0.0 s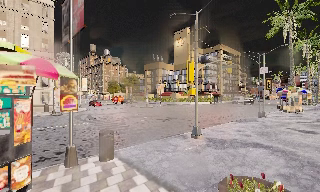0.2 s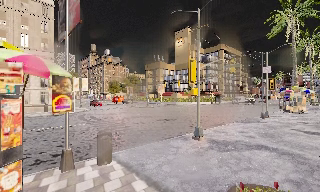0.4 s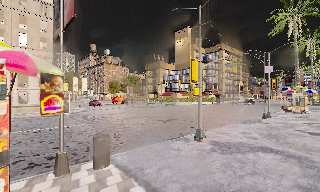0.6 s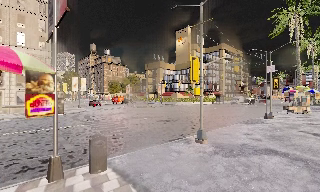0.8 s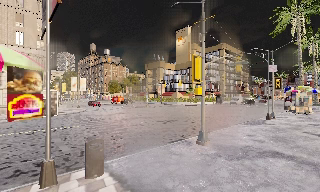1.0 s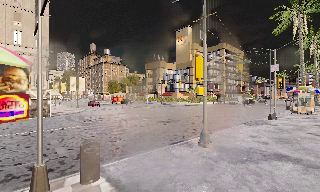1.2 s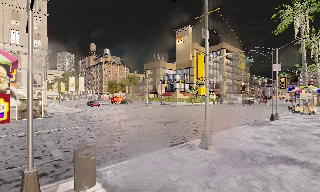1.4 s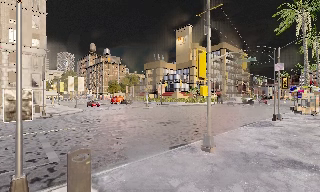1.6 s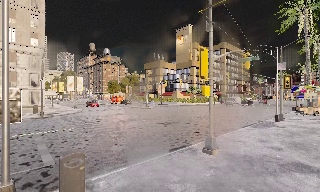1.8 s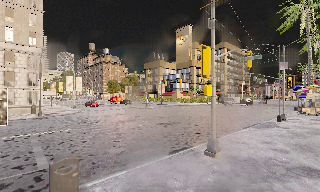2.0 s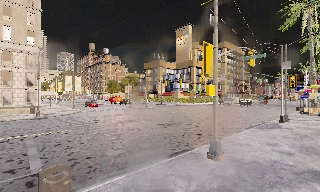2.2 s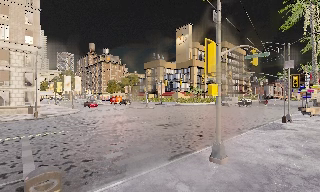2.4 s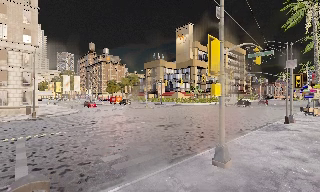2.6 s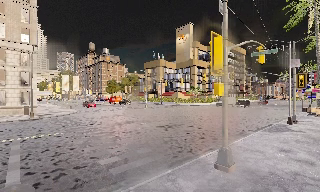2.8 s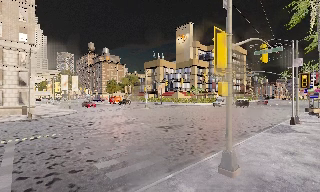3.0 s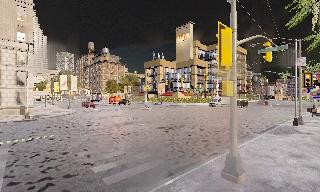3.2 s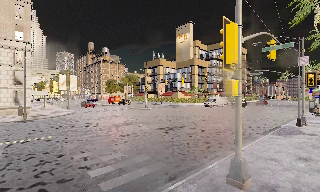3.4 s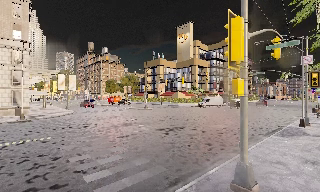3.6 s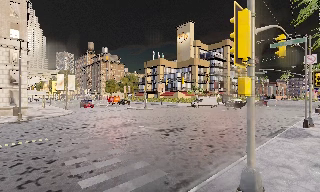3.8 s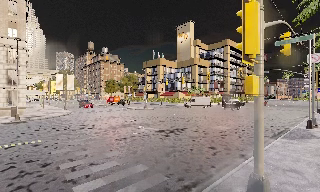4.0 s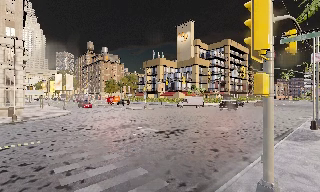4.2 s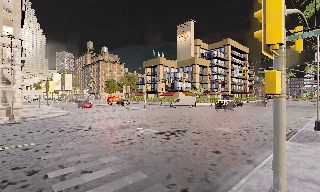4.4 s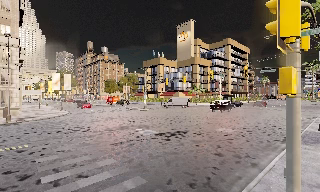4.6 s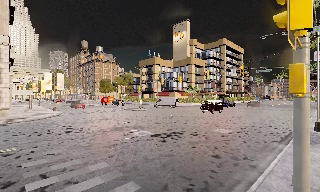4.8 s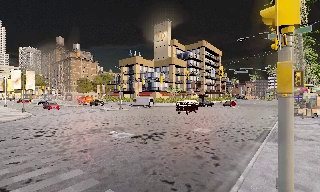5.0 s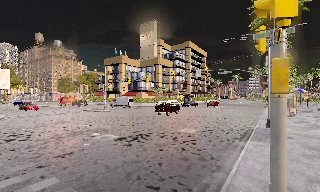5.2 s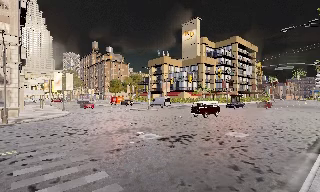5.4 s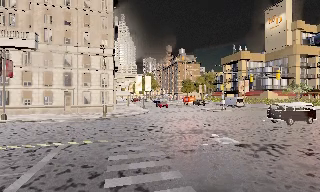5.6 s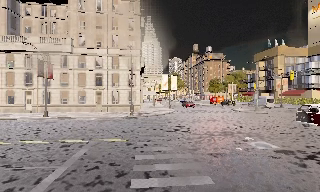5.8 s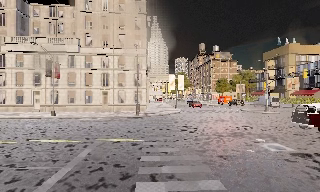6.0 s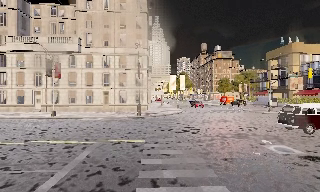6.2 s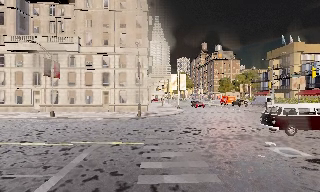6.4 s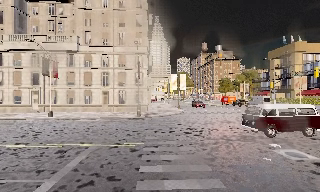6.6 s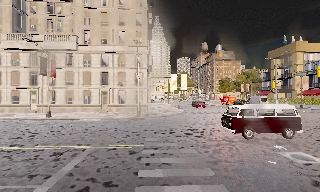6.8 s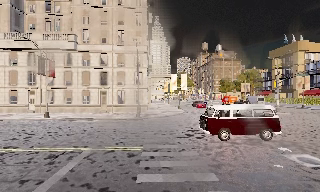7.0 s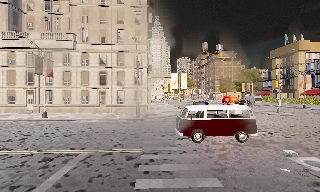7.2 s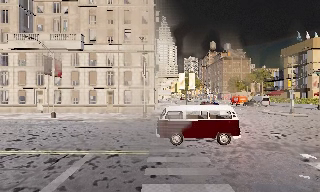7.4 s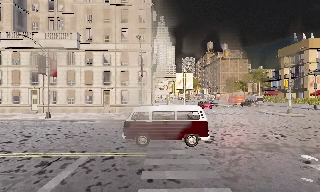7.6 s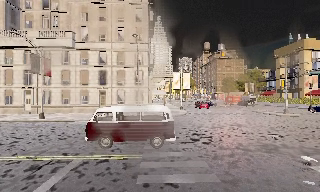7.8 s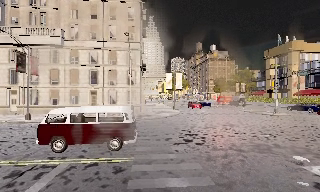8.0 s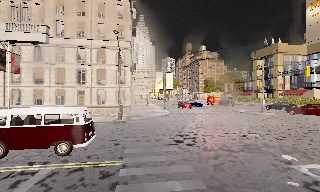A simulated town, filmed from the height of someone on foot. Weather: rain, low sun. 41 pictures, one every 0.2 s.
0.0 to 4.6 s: The camera travels forward, about 7 m, so what stands in front looms larger.
4.6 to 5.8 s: The camera swings to its left by about 40 degrees, and the scene slides to the right. It travels forward, about 2 m.
5.8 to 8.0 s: The camera travels forward, about 3 m, so what stands in front looms larger.
The film runs forward here.
